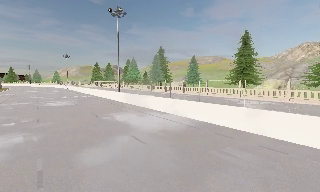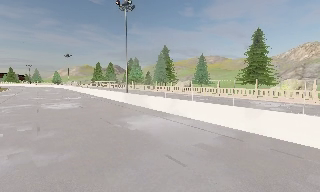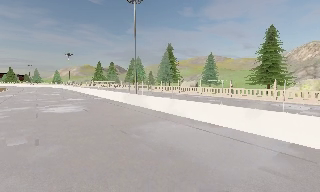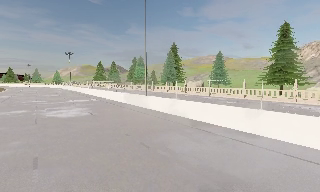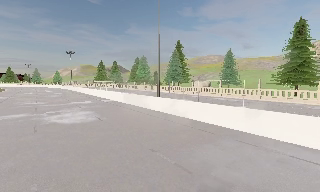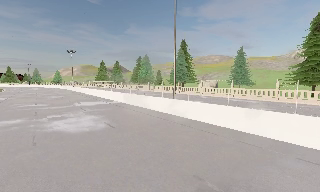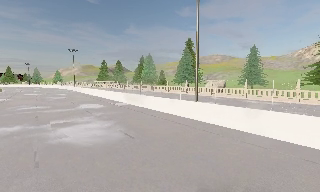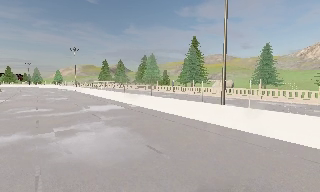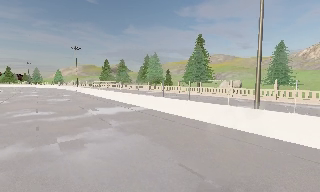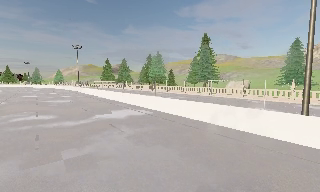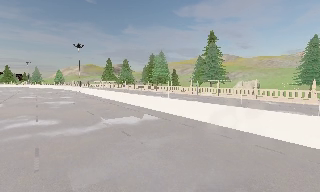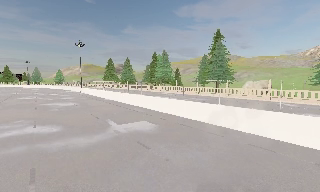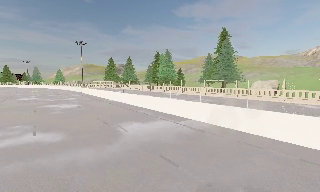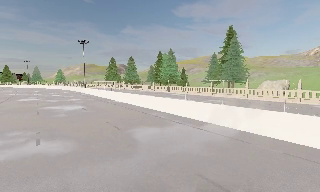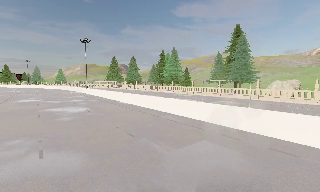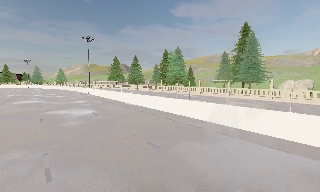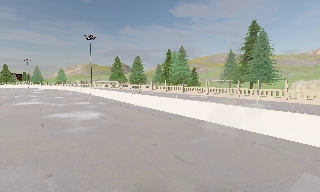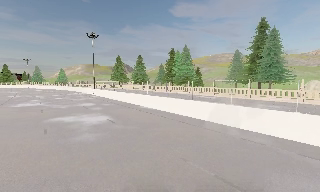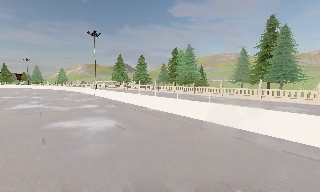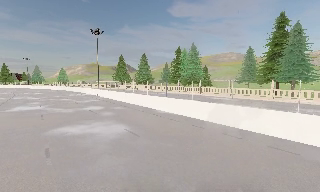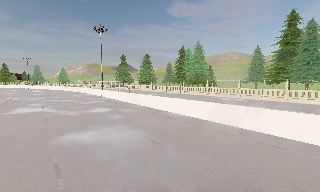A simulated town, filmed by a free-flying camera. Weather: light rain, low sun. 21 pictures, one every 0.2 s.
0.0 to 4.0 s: The camera travels forward and to its left, about 35 m, so what stands in front looms larger.
The film runs backward here.
